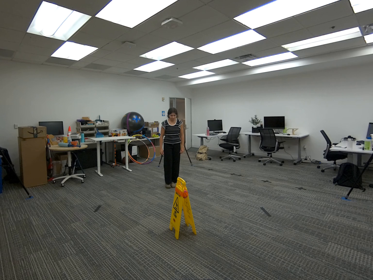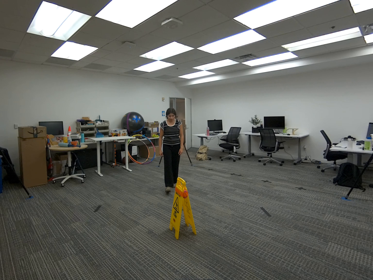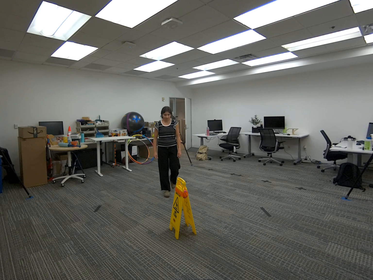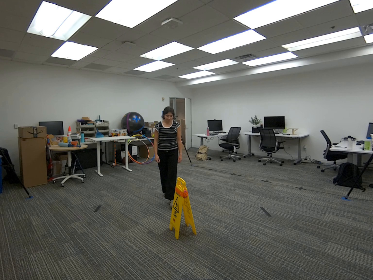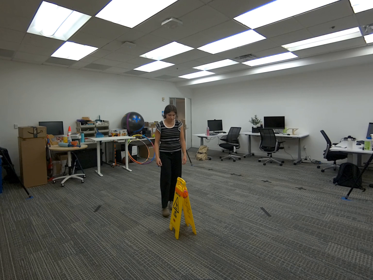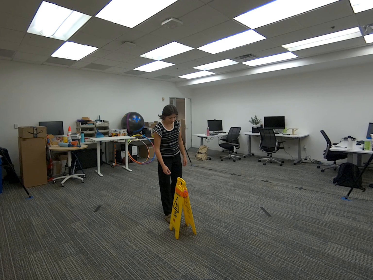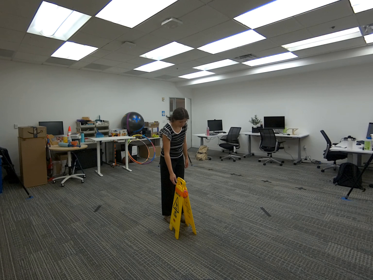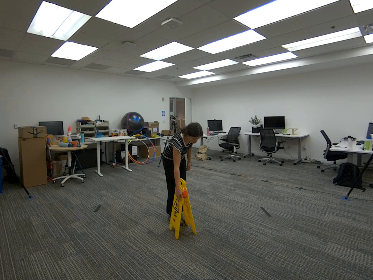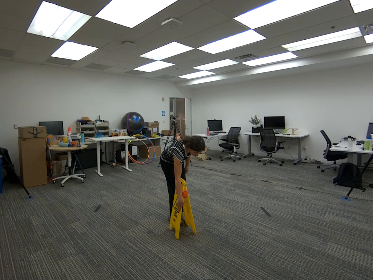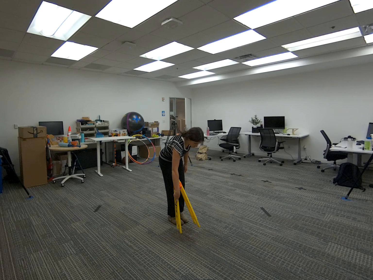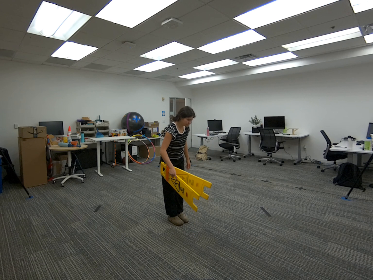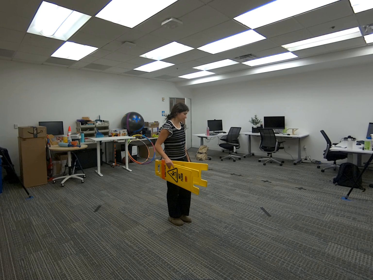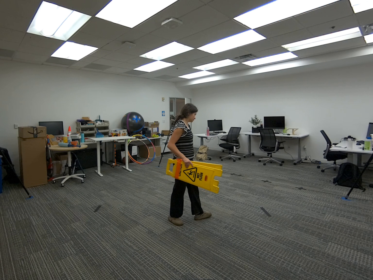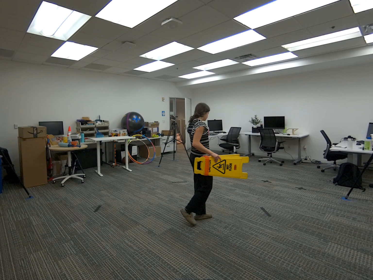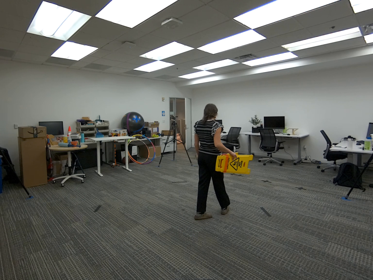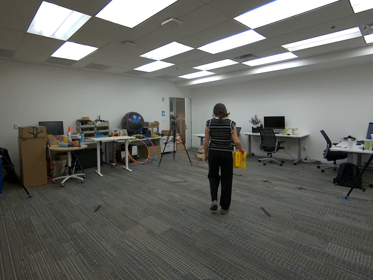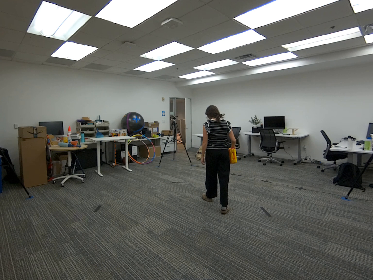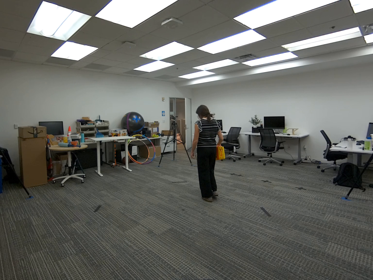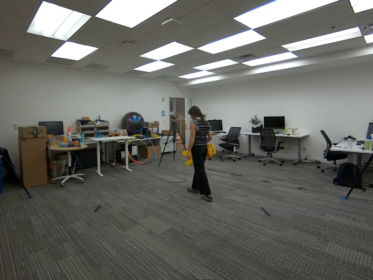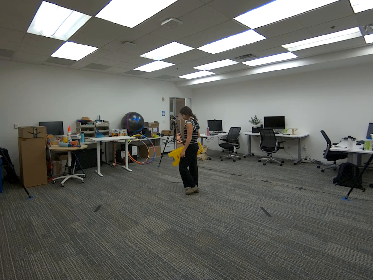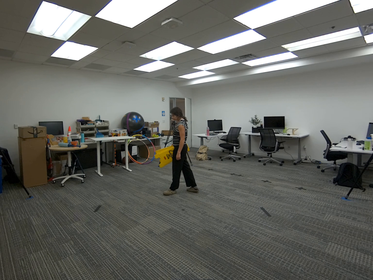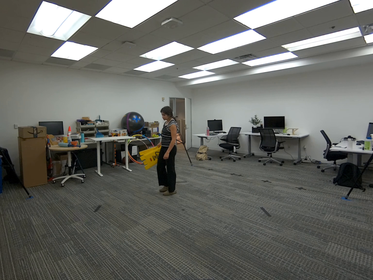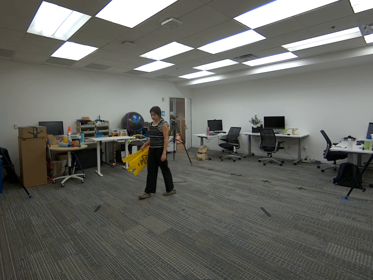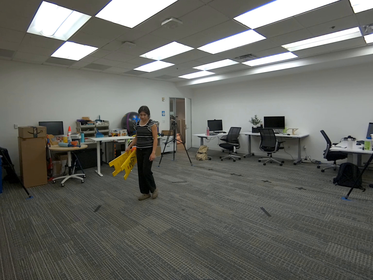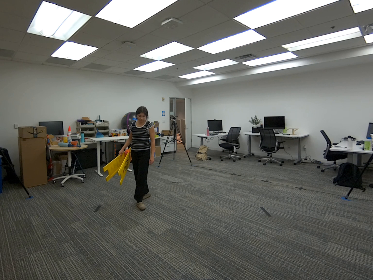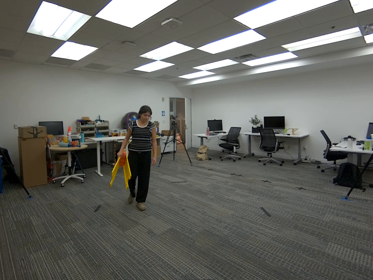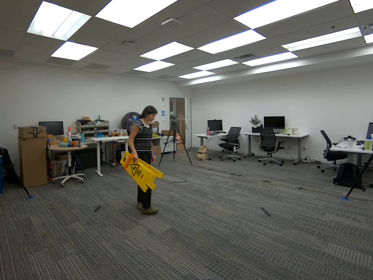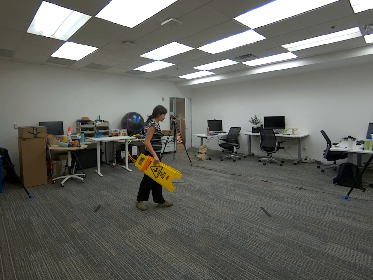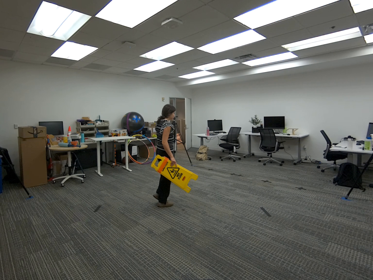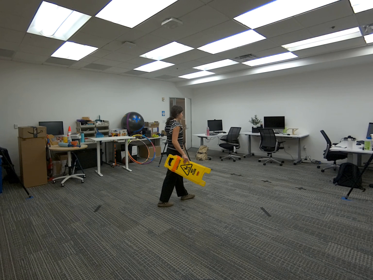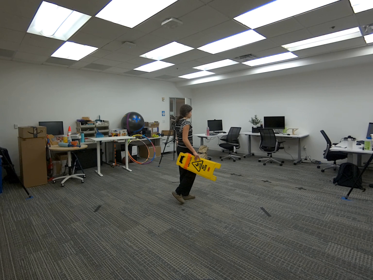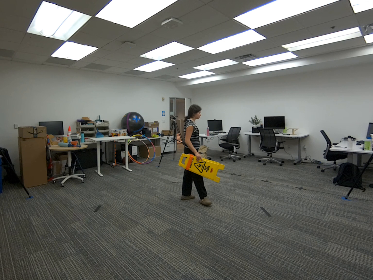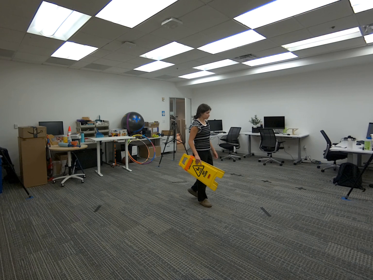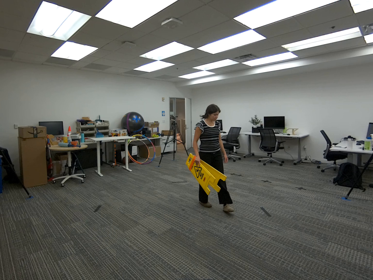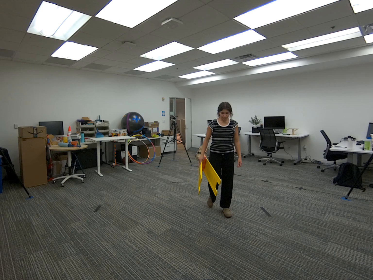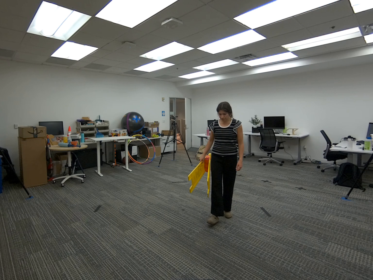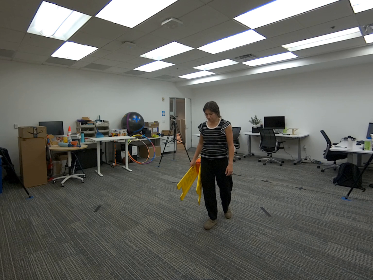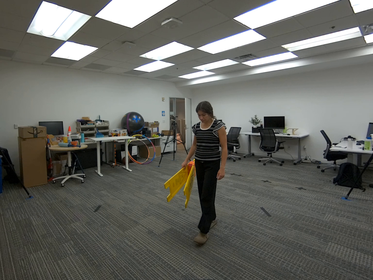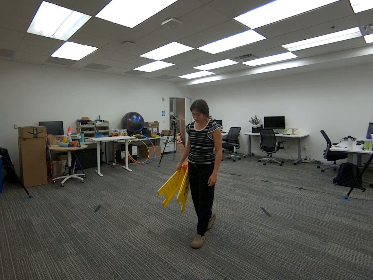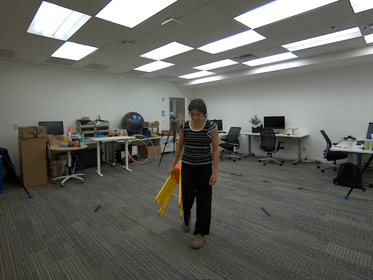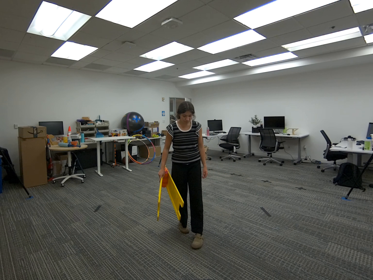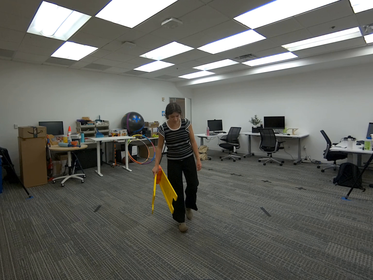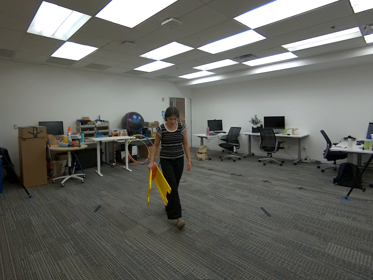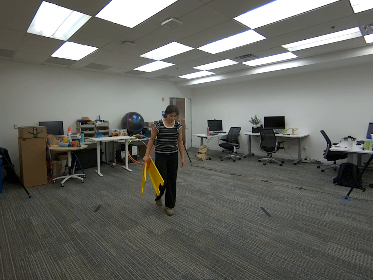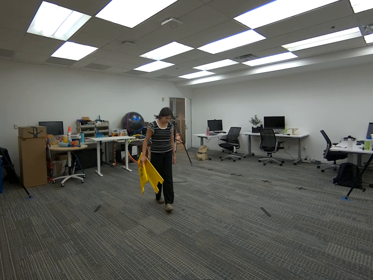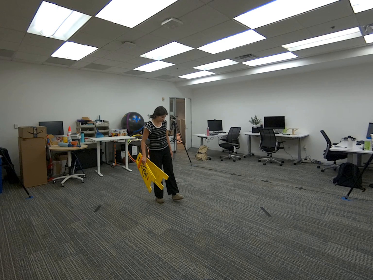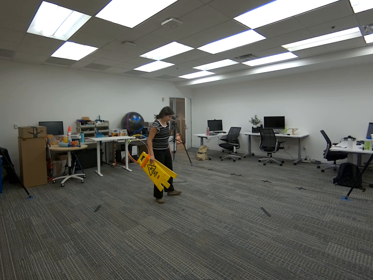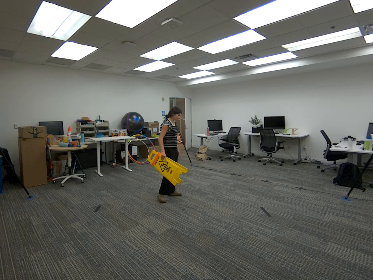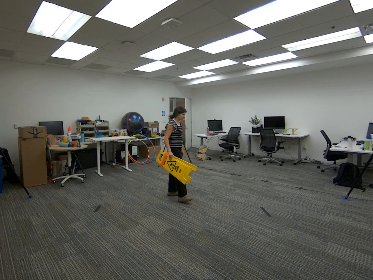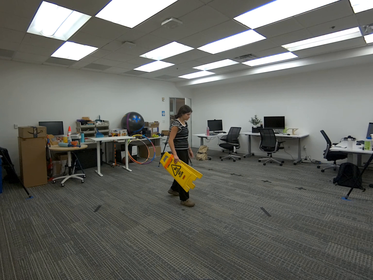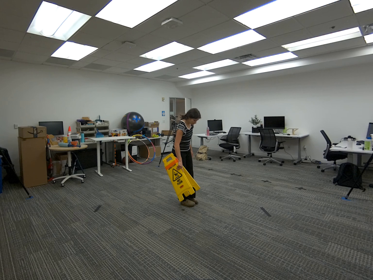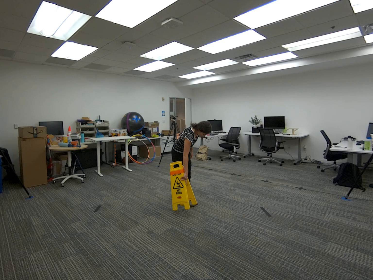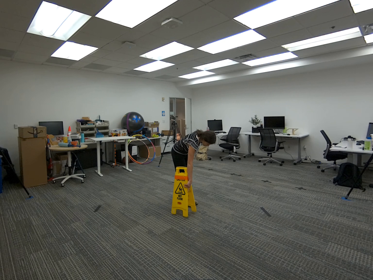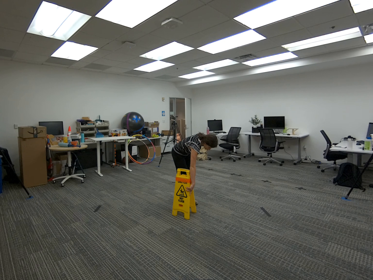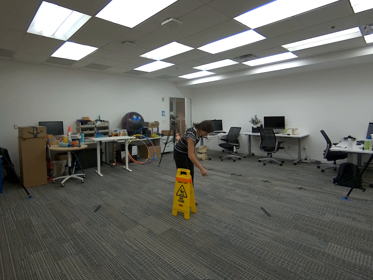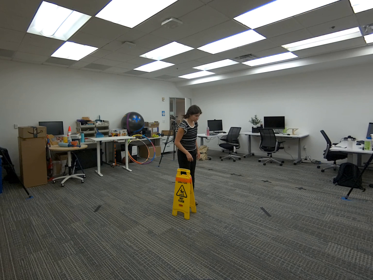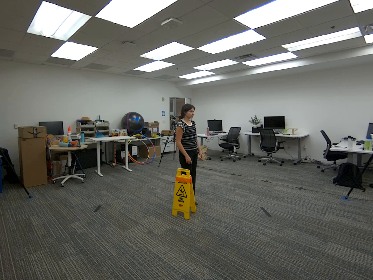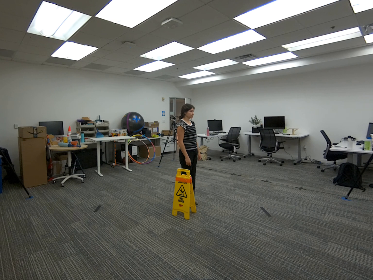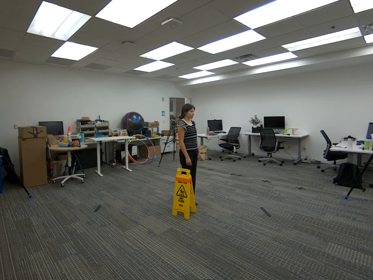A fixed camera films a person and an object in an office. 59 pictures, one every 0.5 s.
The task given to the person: Walk to the wet floor sign, pick it up with one hand and hold onto it while walking around for at least 10 seconds, then place it back on the floor.
